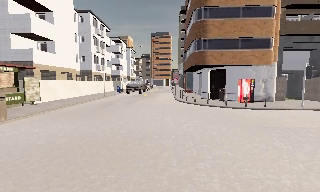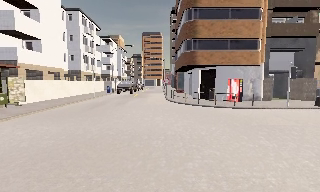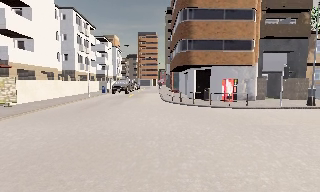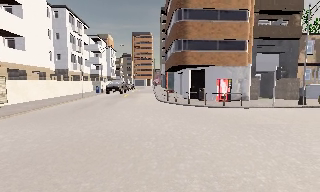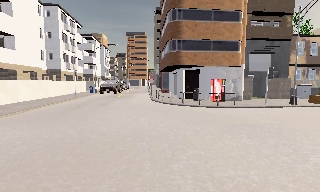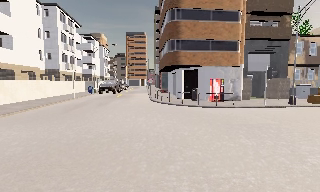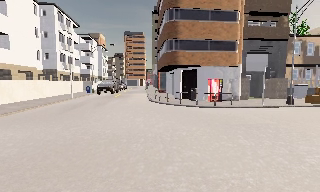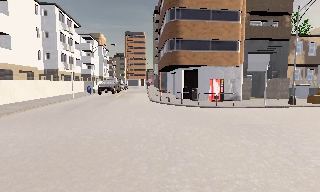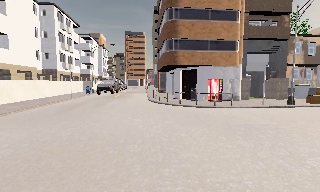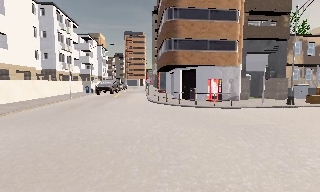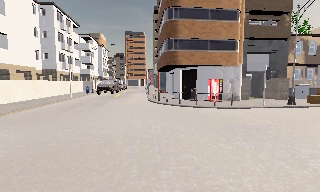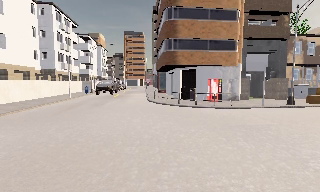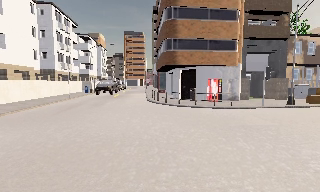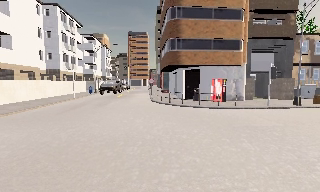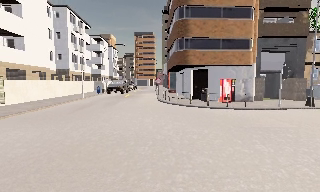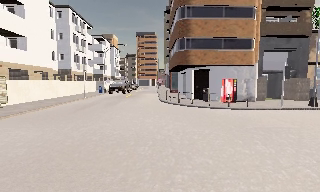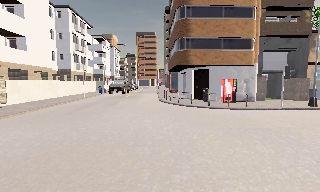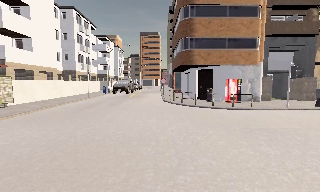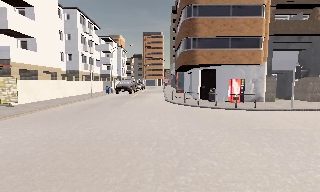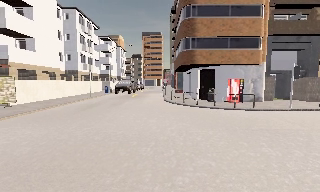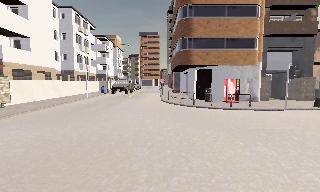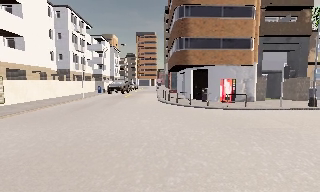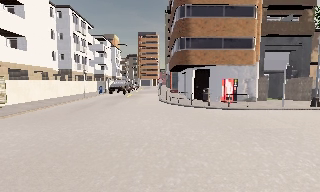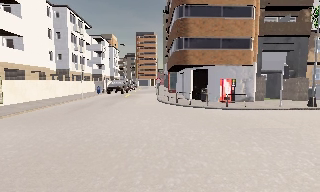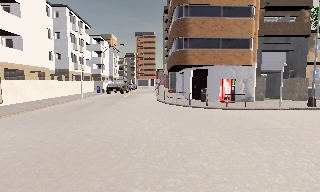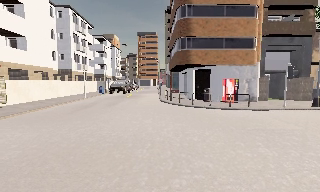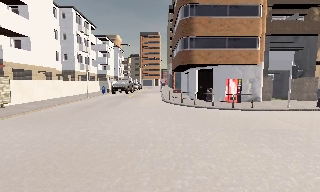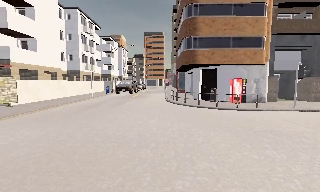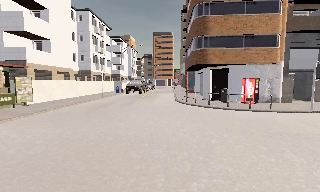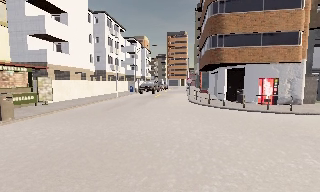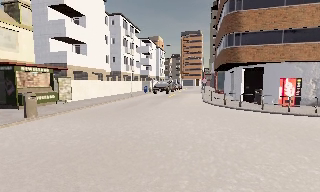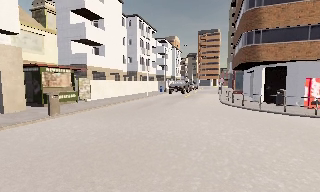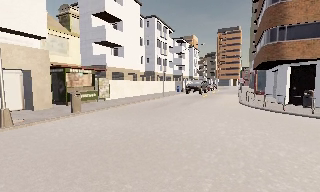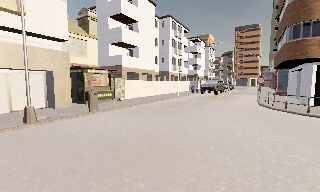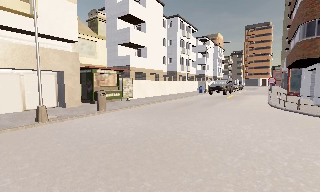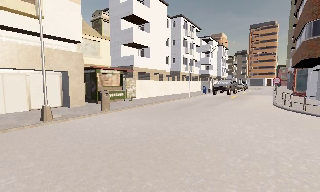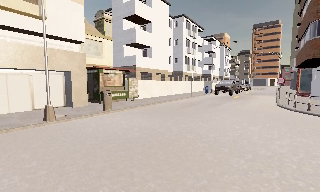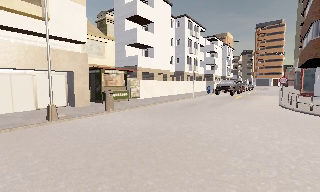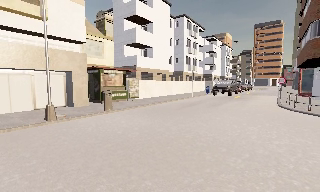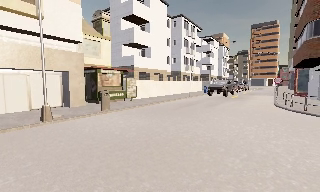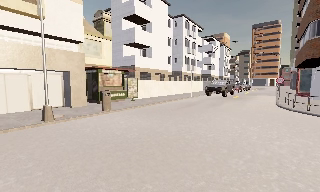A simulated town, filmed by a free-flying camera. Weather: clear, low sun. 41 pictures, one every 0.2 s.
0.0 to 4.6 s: The camera travels forward, about 1 m, so what stands in front looms larger.
4.6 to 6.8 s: The camera swings to its left by about 35 degrees, and the scene slides to the right.
6.8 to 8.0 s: The camera shifts only a little, or ends up much as it began.
The film runs forward here.
